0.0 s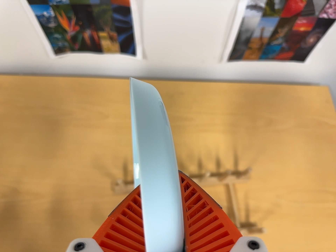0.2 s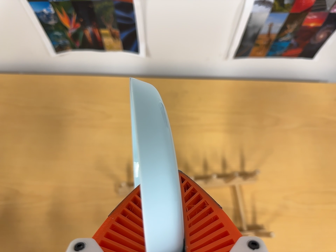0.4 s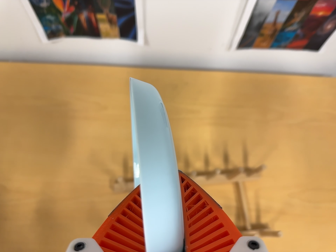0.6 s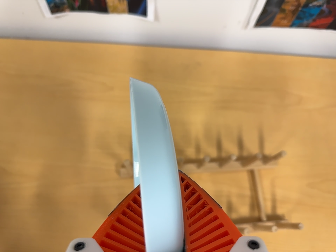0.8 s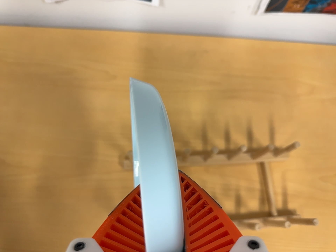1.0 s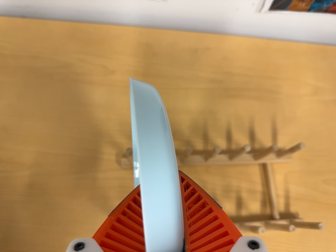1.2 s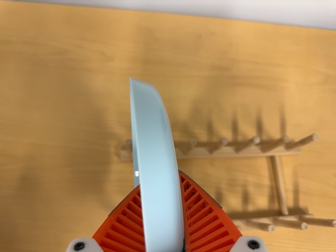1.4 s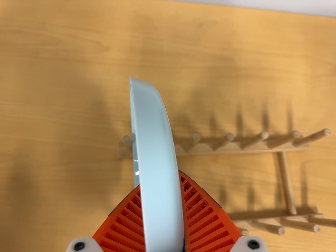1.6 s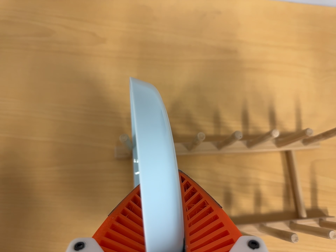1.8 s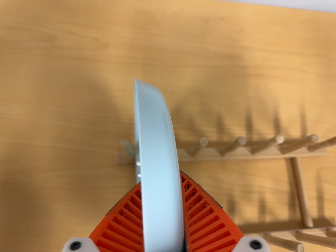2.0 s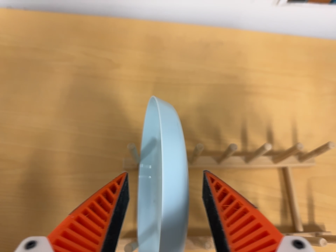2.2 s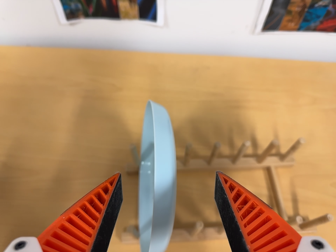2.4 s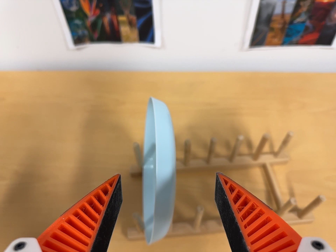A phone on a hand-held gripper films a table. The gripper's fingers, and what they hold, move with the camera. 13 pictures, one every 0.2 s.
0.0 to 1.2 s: The camera travels forward, about 16 cm, so what stands in front looms larger.
1.2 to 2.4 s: The camera travels toward the bottom of its view and backward, about 14 cm. Its aim tips toward the top of its view by about 20 degrees.
The film runs forward here.
